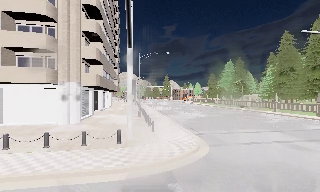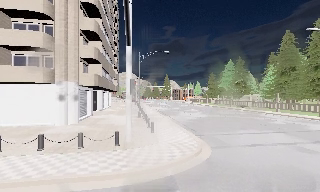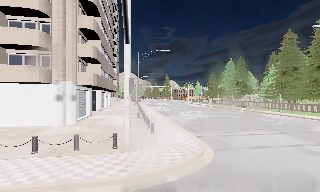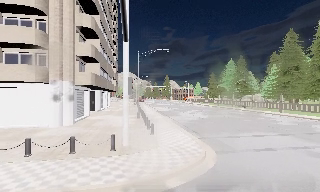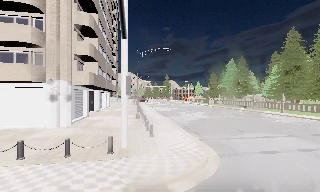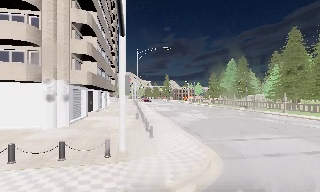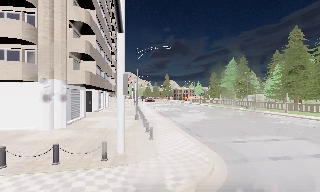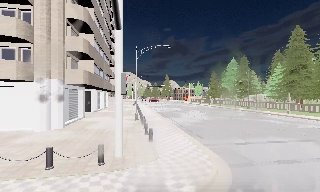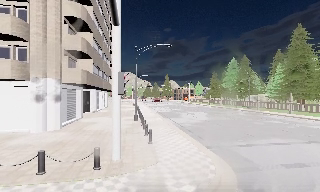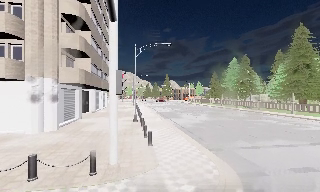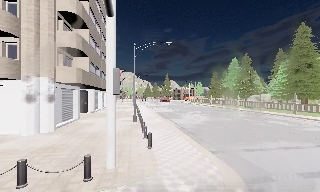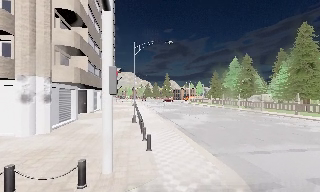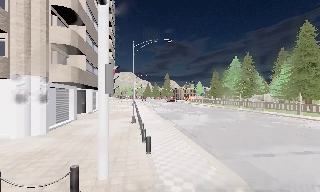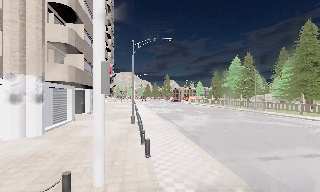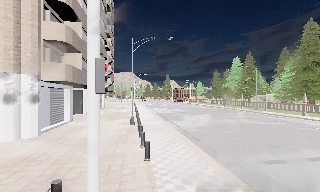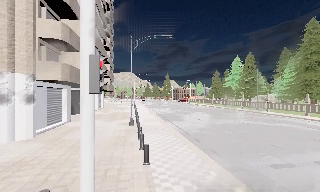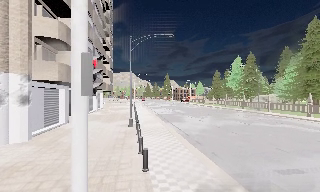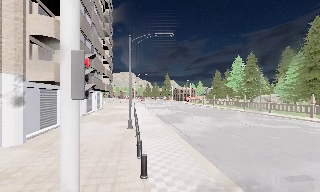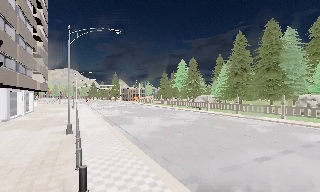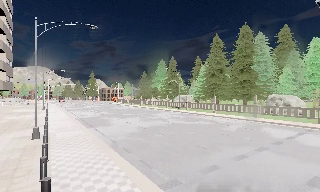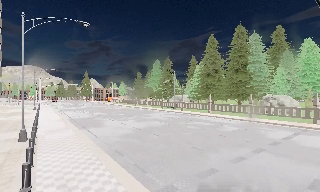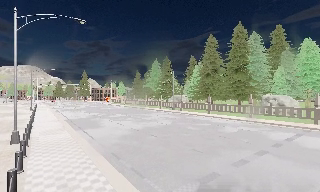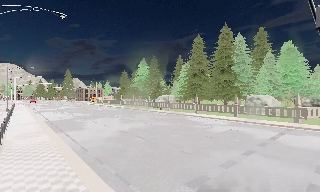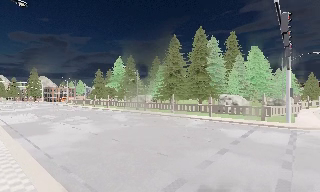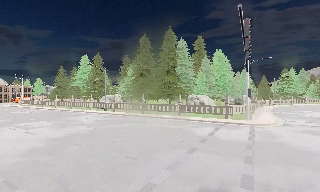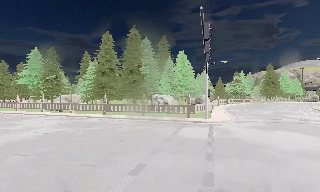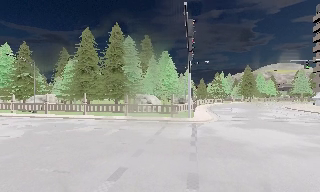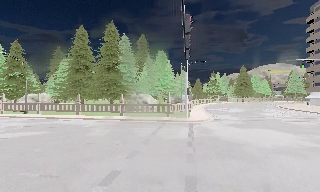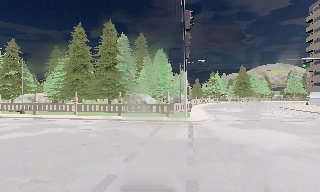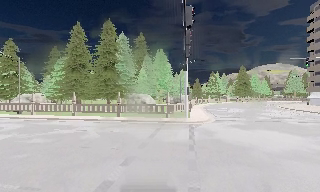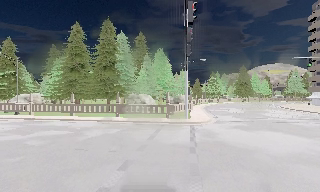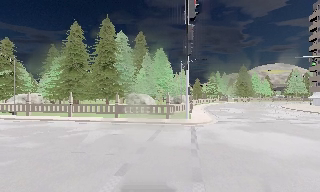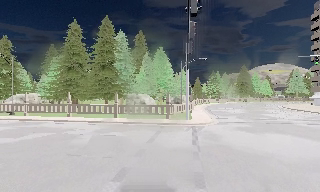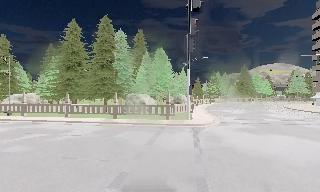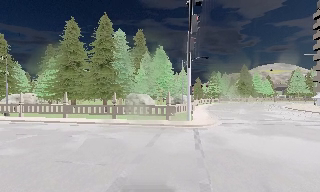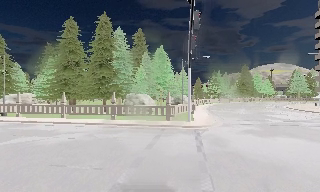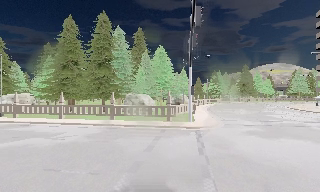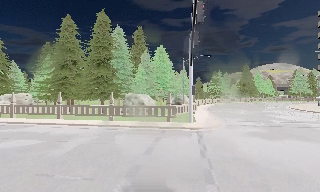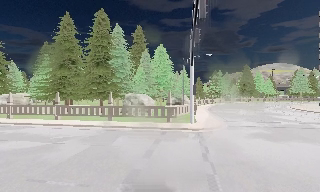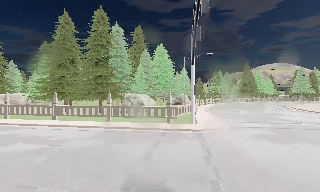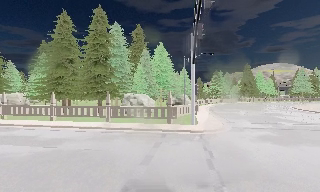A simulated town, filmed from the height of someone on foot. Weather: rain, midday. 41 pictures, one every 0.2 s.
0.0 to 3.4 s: The camera travels forward, about 6 m, so what stands in front looms larger.
3.4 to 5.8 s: The camera swings to its right by about 70 degrees, and the scene slides to the left. It travels forward, about 4 m.
5.8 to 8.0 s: The camera travels forward, about 4 m, so what stands in front looms larger.
The film runs forward here.
